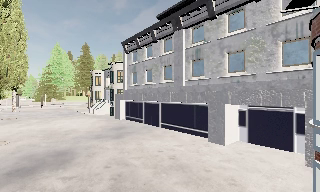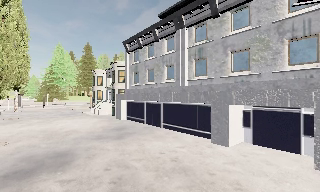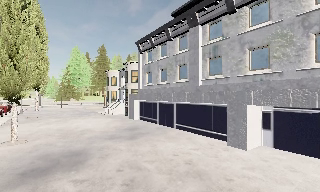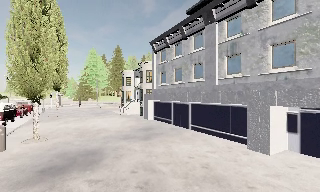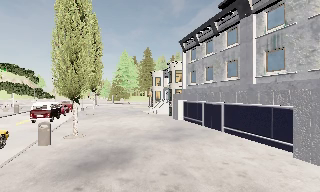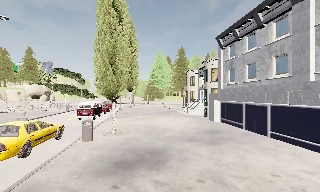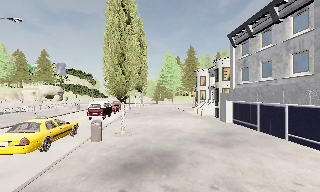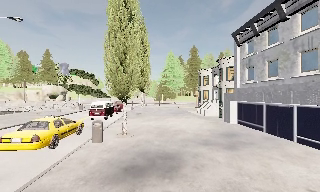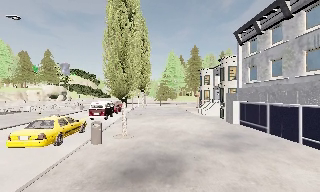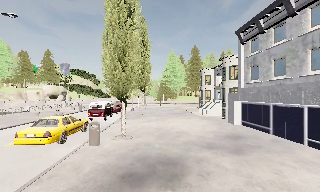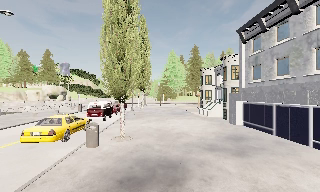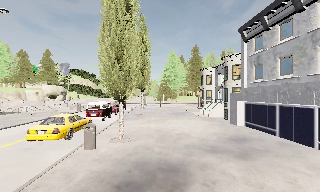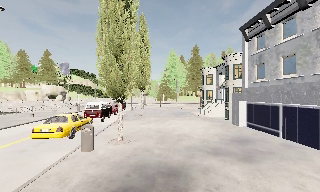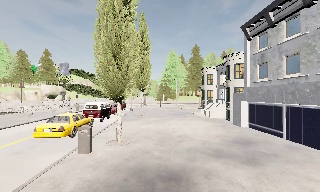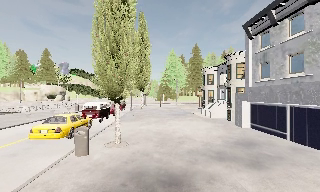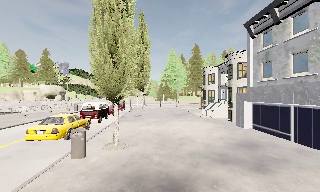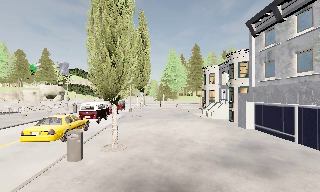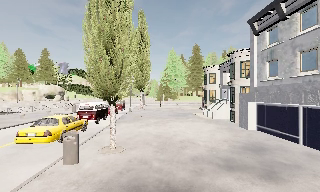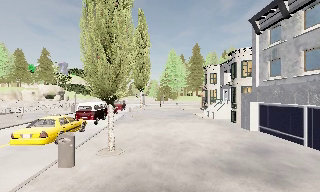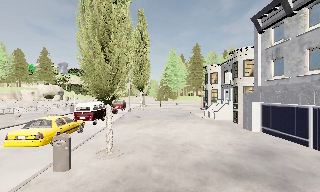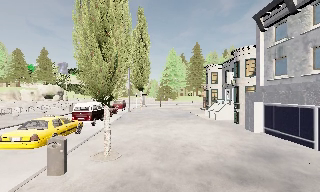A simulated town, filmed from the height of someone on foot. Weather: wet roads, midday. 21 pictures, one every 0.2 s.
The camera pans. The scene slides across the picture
to the right.
The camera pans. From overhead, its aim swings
counterclockwise.
0.0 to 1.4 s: The camera pans to its left, which is counterclockwise from overhead, by about 35 degrees. It travels forward, about 1.5 m.
1.4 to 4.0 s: The camera travels forward, about 3.5 m, so what stands in front looms larger.
The film runs forward here.
